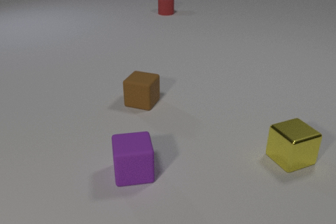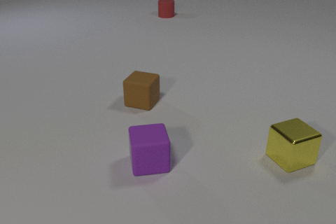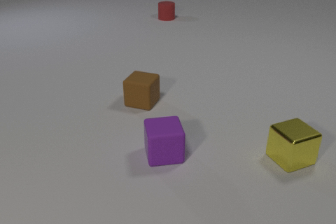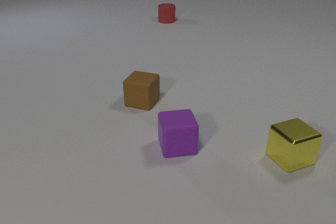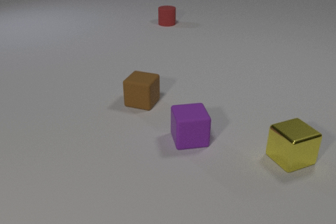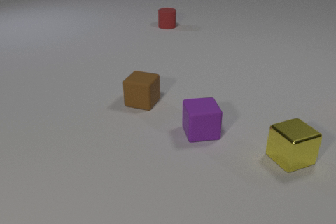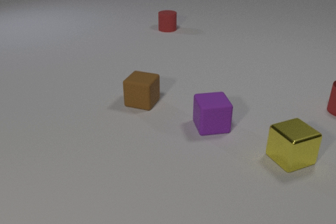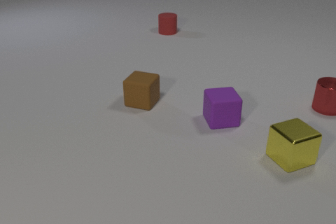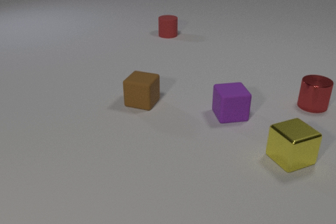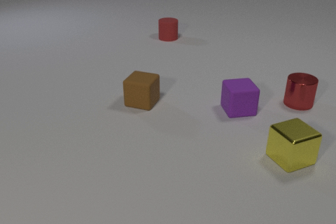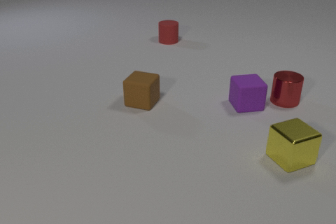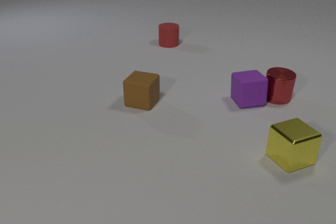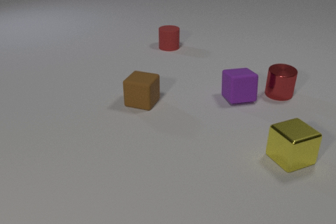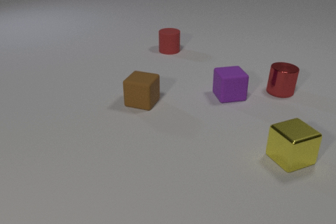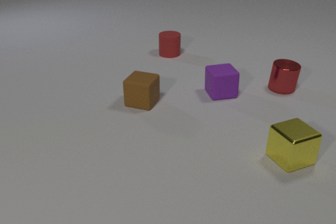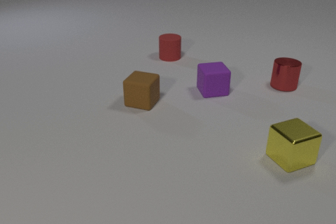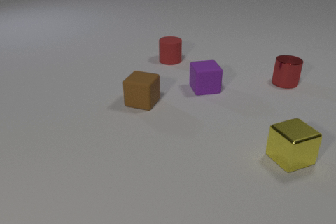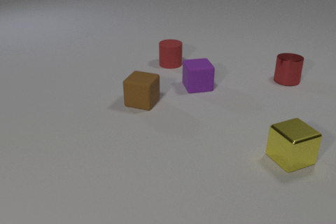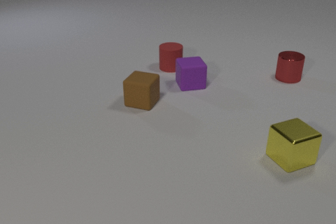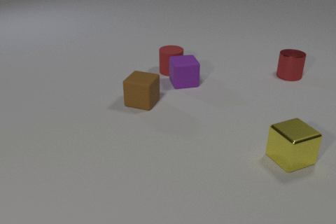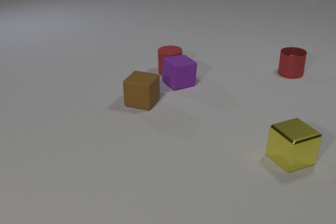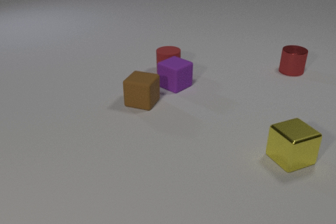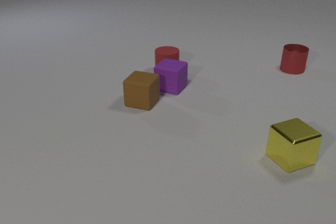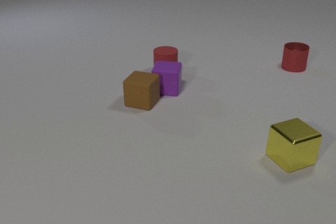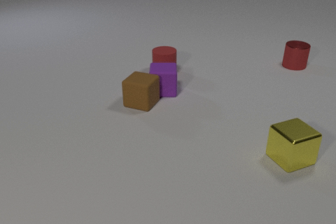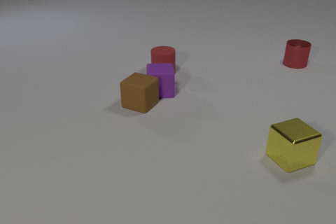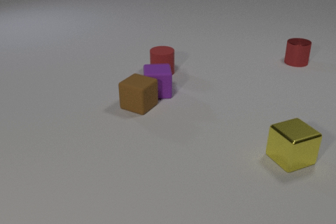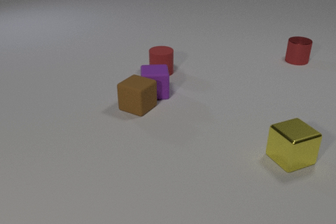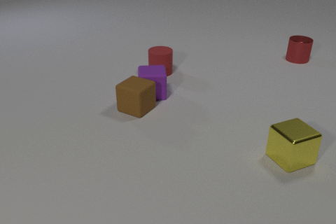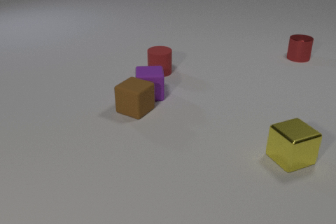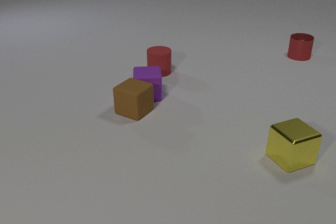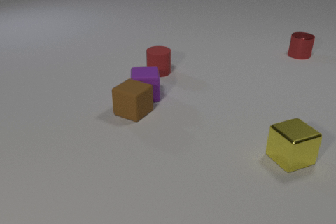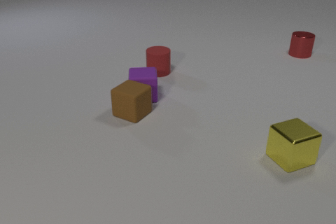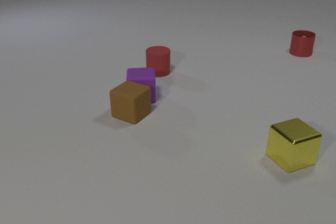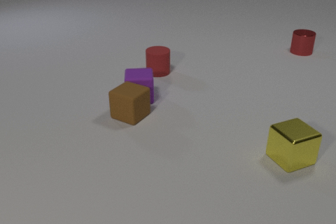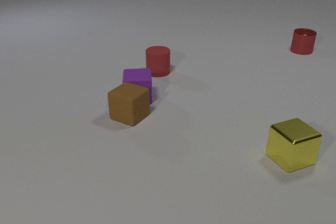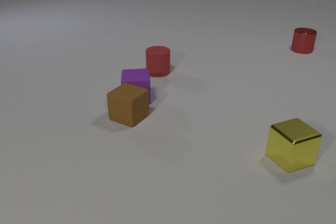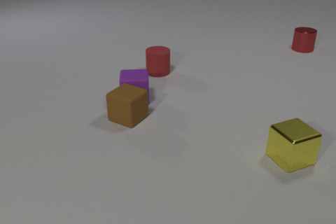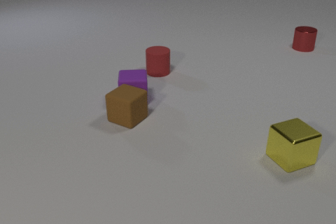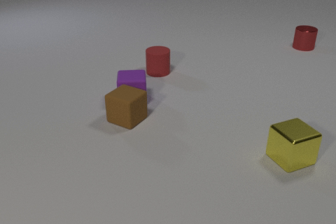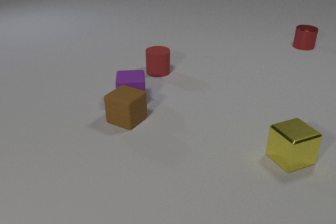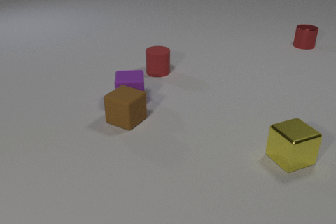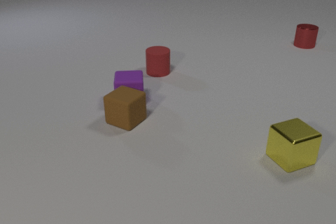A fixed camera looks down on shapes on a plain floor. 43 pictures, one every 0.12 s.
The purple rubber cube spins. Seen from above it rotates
counterclockwise.
The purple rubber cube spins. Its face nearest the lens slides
to the right.
0.00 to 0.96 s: The red metal cylinder comes in at the right edge, slides to the left. The purple rubber cube slides away from the camera and to the right. The red rubber cylinder slides toward the camera.
0.96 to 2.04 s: The red metal cylinder slides away from the camera and to the left. The purple rubber cube slides away from the camera and to the left. The red rubber cylinder slides toward the camera. The red metal cylinder and the purple rubber cube collide.
2.04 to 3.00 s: The red metal cylinder slides away from the camera. The purple rubber cube slides to the left, spins so that its near face slides to the right, counterclockwise seen from above. The red rubber cylinder slides toward the camera. The purple rubber cube and the red rubber cylinder collide. The purple rubber cube and the brown rubber cube collide.
3.00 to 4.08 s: The red metal cylinder slides away from the camera. The purple rubber cube slides to the left and toward the camera. The red rubber cylinder slides to the left. The brown rubber cube slides toward the camera and to the left.
4.08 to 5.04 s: The red metal cylinder slides away from the camera. The purple rubber cube slides to the left. The brown rubber cube slides toward the camera.
What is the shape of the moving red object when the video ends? cylinder.
How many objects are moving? 4.
What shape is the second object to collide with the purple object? cylinder.
